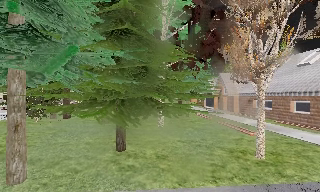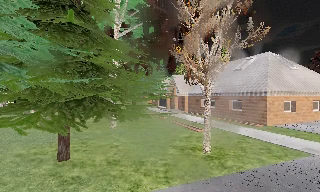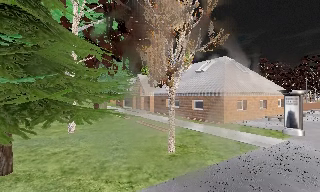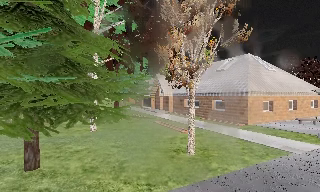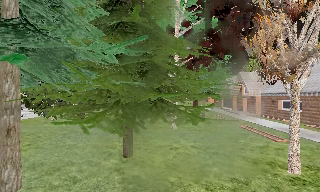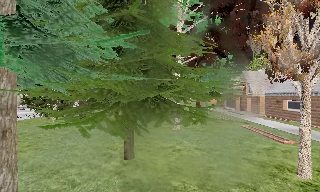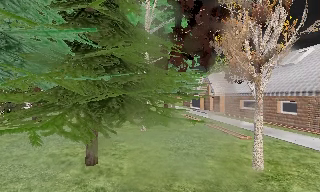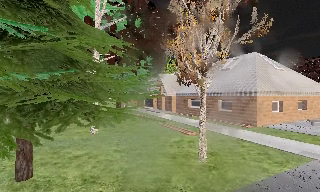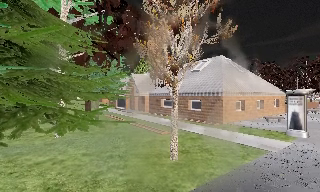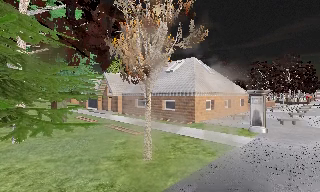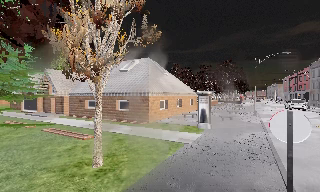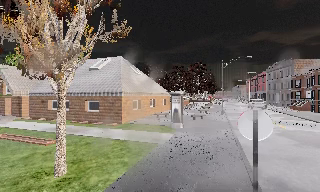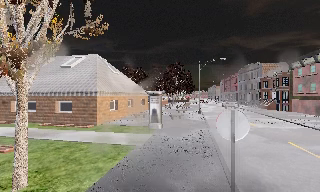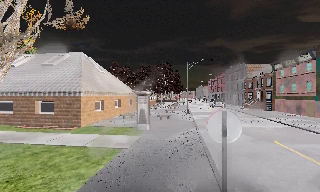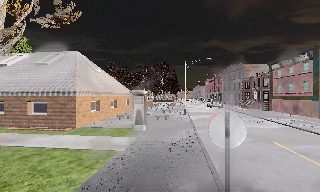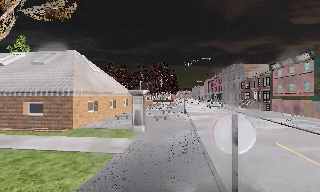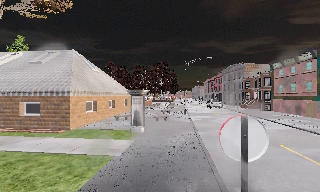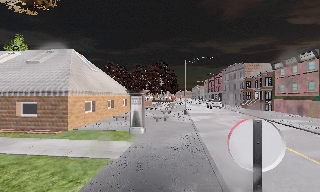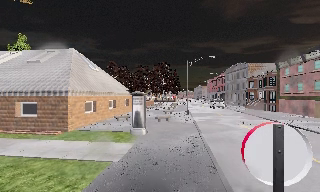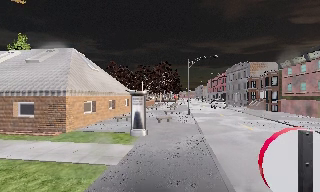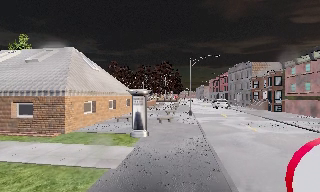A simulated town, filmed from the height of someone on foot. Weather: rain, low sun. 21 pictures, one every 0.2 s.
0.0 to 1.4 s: The camera pans to its right, which is clockwise from overhead, by about 20 degrees. It travels forward, about 1.5 m, so what stands in front looms larger.
1.4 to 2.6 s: The camera swings to its right by about 55 degrees, and the scene slides to the left. It travels forward, about 1 m. It gains speed.
2.6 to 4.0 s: The camera travels forward, about 2 m, so what stands in front looms larger.
The film runs forward here.
